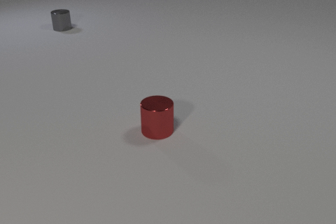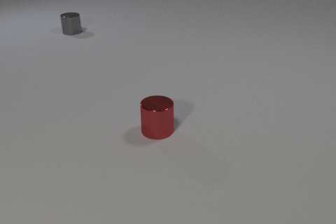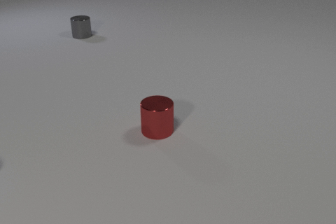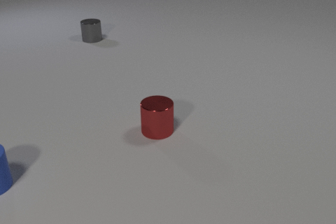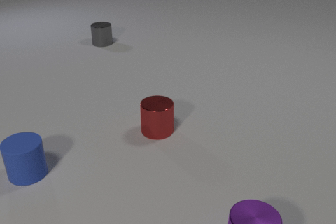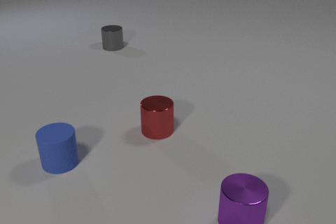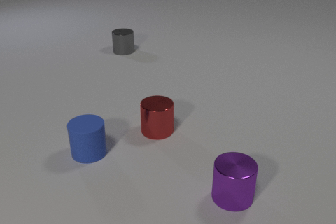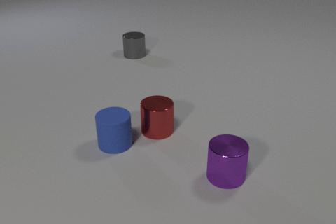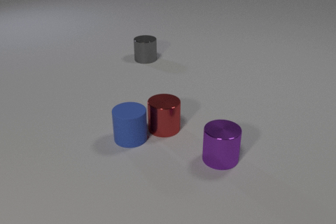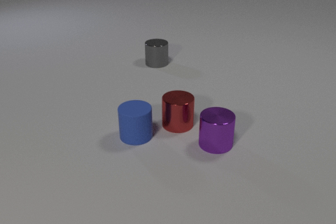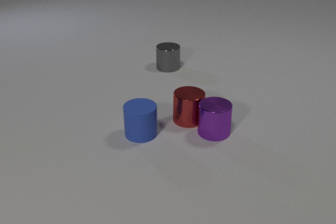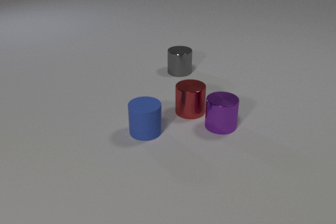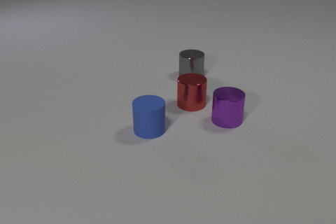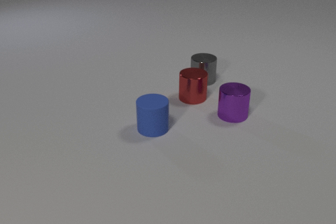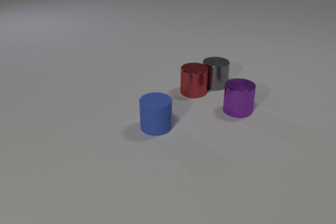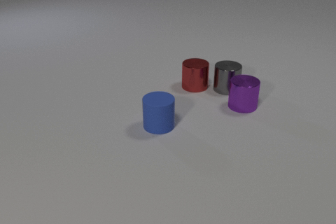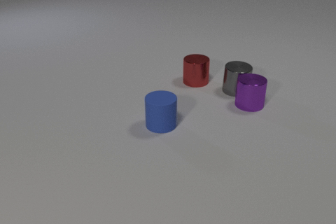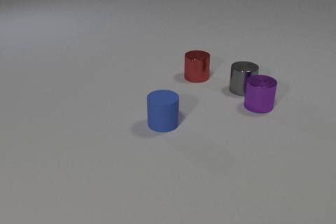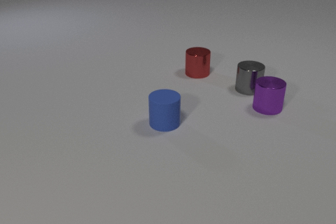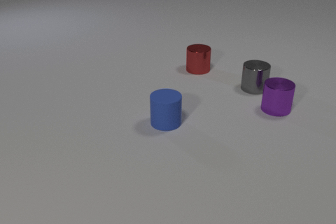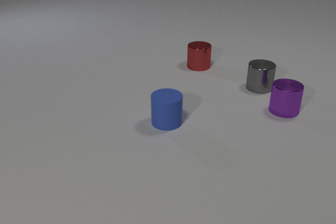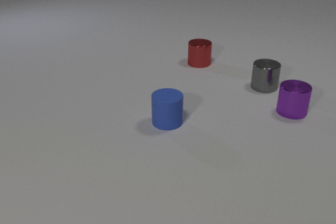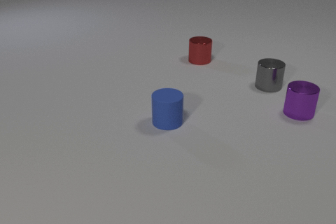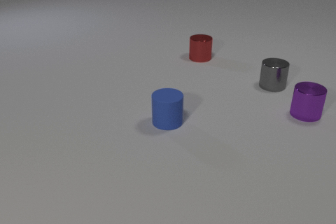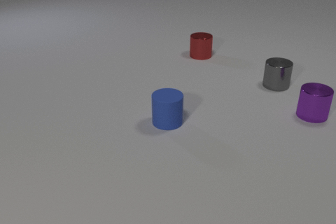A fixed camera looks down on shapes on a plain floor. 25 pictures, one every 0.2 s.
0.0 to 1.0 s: The blue rubber cylinder comes in at the left edge, slides to the right. The purple metal cylinder comes in at the bottom edge, slides away from the camera. The gray metal cylinder slides toward the camera and to the right.
1.0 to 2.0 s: The blue rubber cylinder slides to the right and away from the camera. The red metal cylinder slides to the right and away from the camera. The purple metal cylinder slides away from the camera. The gray metal cylinder slides toward the camera and to the right. The blue rubber cylinder and the red metal cylinder collide. The red metal cylinder and the purple metal cylinder collide.
2.0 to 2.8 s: The blue rubber cylinder slides to the right and away from the camera. The red metal cylinder slides away from the camera. The purple metal cylinder slides away from the camera and to the right. The gray metal cylinder slides to the right and toward the camera.
2.8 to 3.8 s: The blue rubber cylinder slides to the right and away from the camera. The red metal cylinder slides away from the camera. The purple metal cylinder slides to the right. The gray metal cylinder slides to the right. The red metal cylinder and the gray metal cylinder collide. The purple metal cylinder and the gray metal cylinder collide.
3.8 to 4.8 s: The red metal cylinder slides away from the camera. The purple metal cylinder slides to the right. The gray metal cylinder slides to the right and away from the camera.
What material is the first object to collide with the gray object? metal.
Are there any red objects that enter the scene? no.
Are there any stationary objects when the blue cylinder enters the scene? yes.
